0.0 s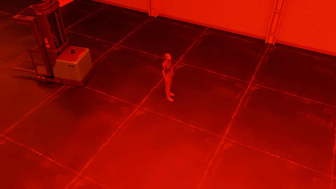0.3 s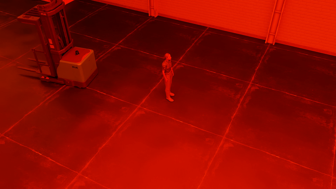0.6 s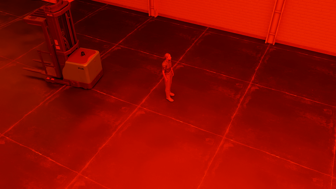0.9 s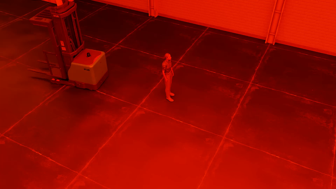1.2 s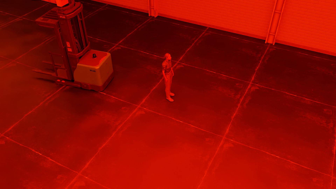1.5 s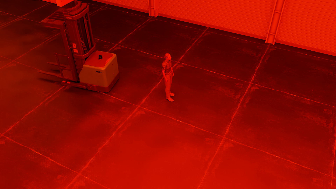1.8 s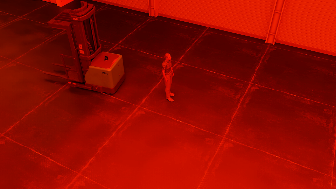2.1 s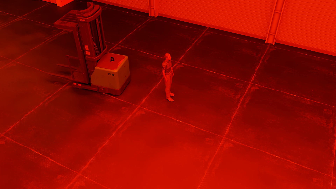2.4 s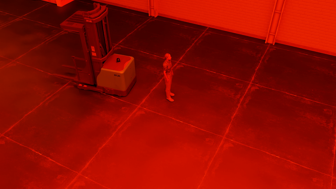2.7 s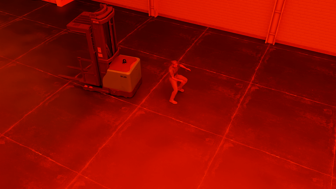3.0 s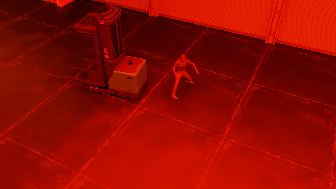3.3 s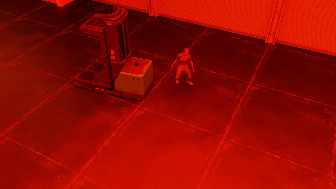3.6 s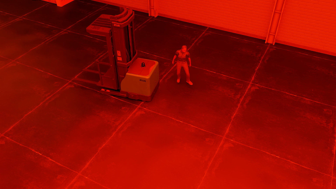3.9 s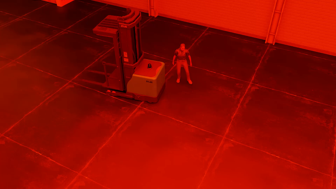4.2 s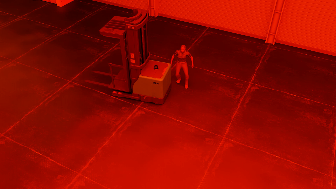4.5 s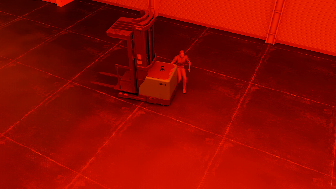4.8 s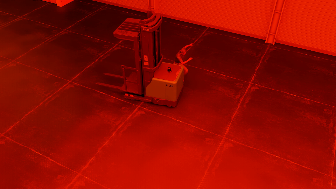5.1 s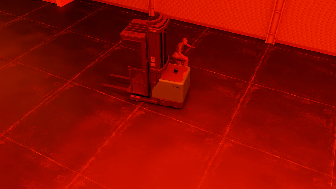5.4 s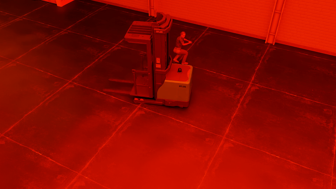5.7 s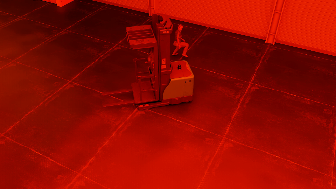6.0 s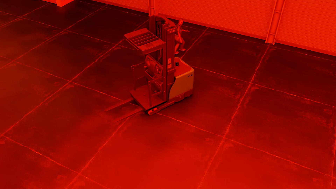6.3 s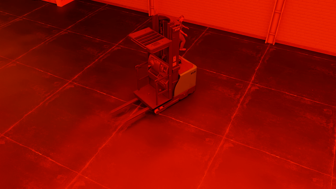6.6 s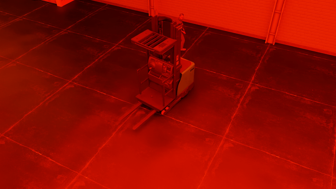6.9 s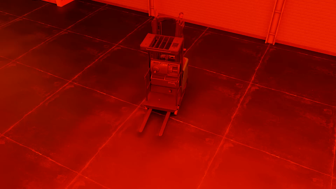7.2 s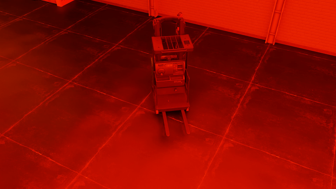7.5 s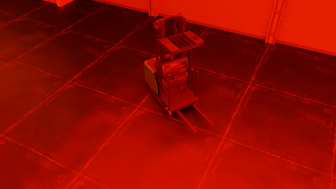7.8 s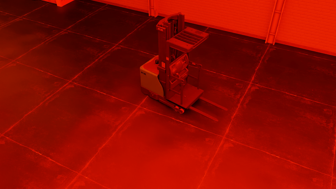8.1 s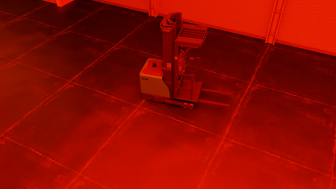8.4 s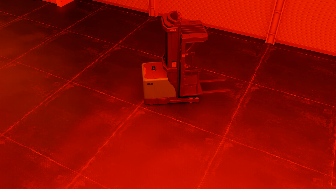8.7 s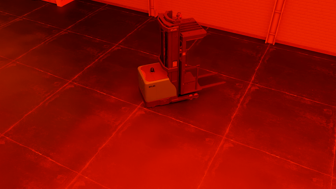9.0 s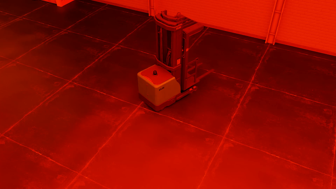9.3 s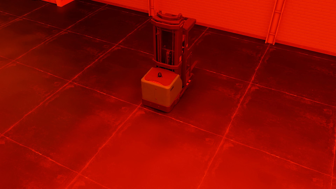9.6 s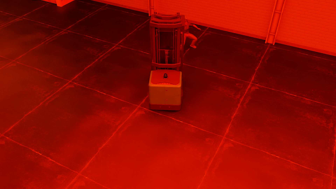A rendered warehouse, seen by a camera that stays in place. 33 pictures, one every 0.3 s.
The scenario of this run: Near miss between a forklift and a person.
